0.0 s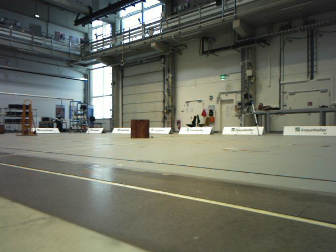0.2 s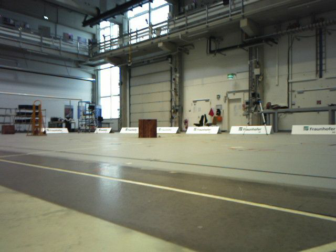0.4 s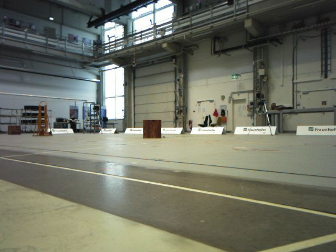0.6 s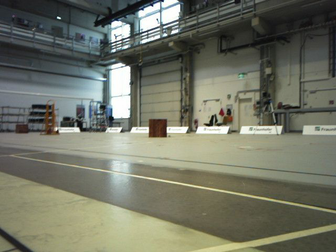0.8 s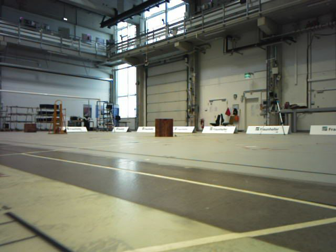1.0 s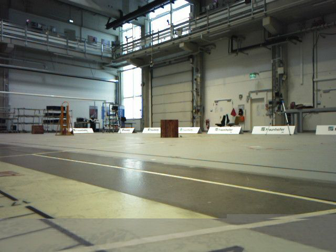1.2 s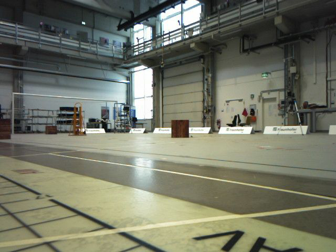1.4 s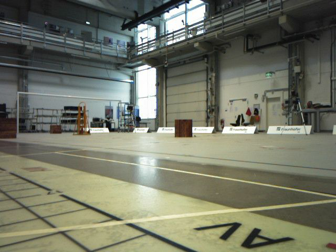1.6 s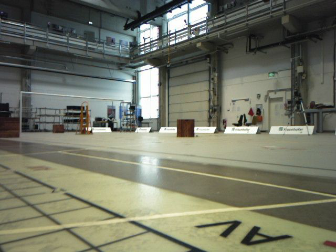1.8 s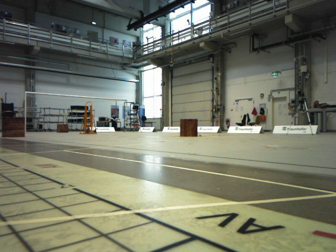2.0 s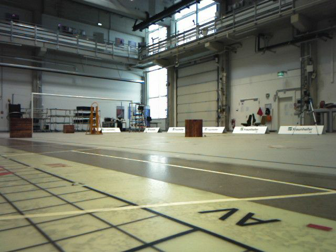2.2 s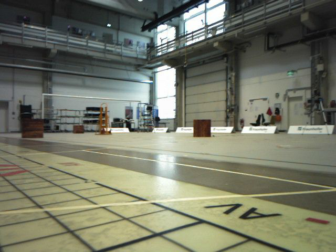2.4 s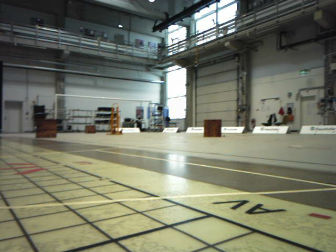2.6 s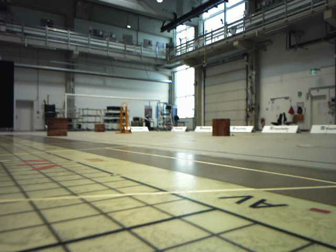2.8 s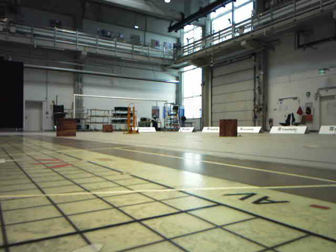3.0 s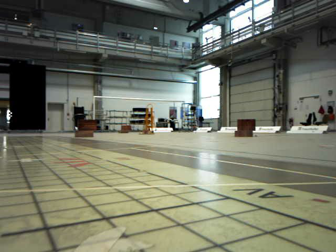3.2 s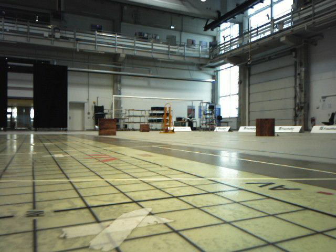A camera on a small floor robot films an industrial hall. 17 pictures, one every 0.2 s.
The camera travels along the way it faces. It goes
backward.
0.0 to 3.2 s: The camera swings to its left by about 25 degrees, and the scene slides to the right. It travels backward, about 0.6 m, so what stands in front gets smaller.
The film runs backward here.
